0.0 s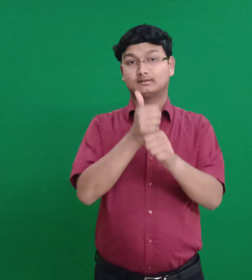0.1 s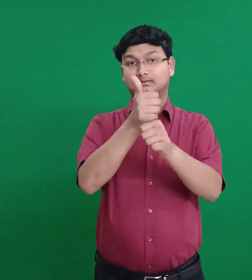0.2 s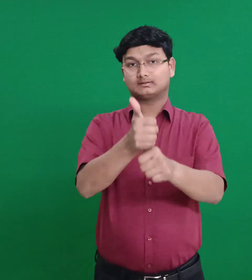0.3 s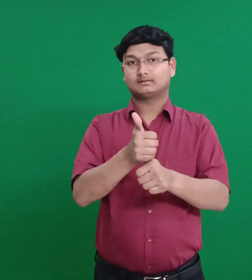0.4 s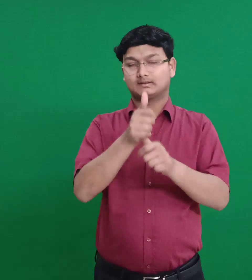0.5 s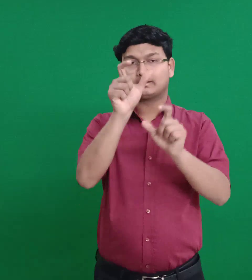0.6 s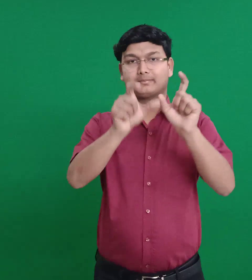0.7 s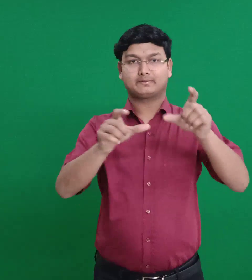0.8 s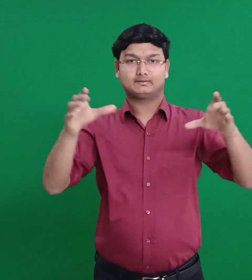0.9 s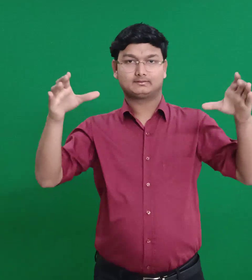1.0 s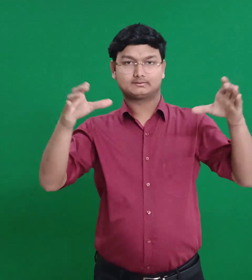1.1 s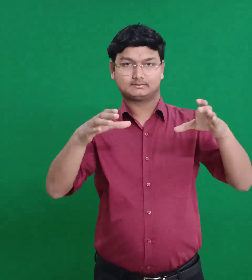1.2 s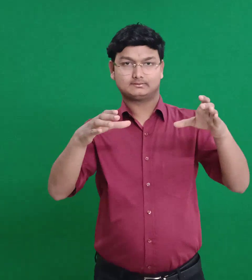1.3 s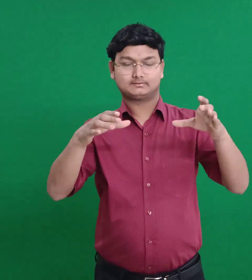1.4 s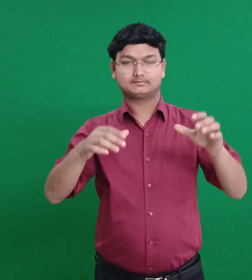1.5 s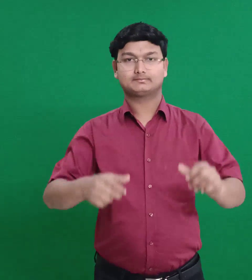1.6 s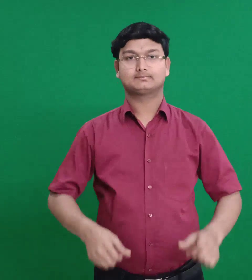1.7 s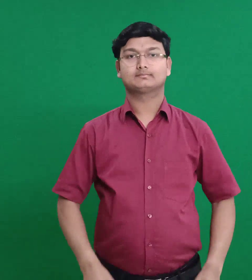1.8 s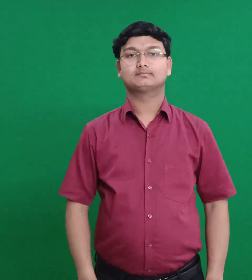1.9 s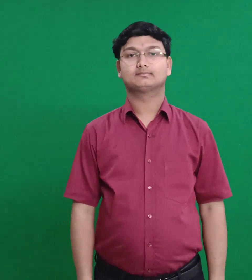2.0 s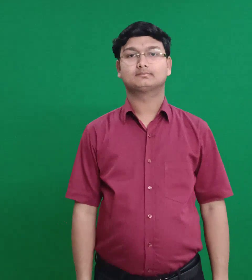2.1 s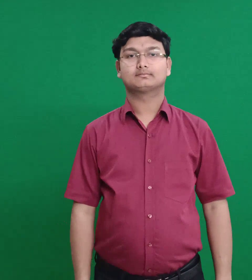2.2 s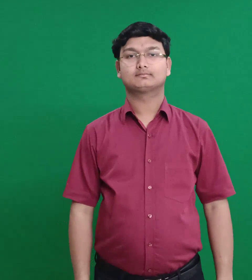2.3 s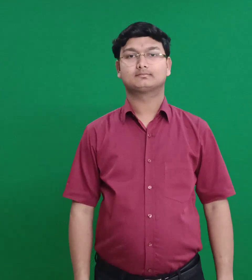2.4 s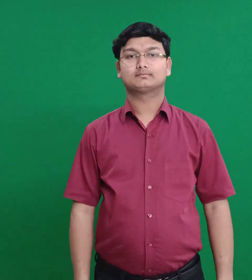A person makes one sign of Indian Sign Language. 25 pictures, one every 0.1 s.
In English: amorites
